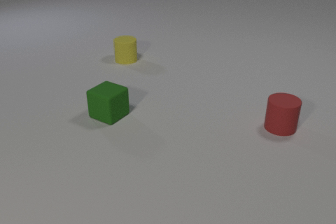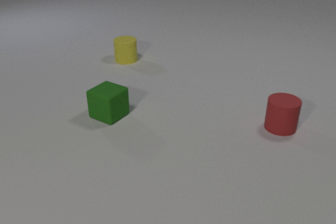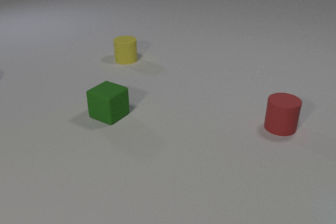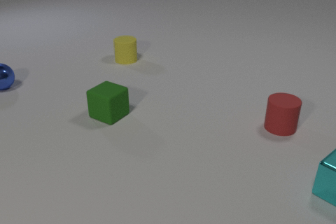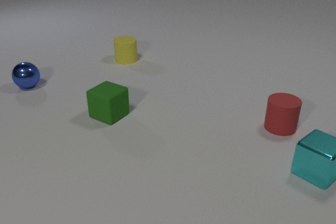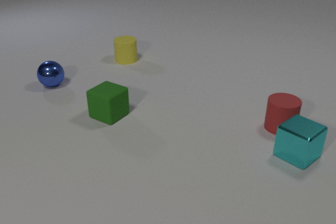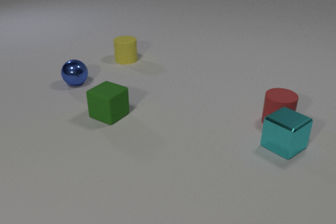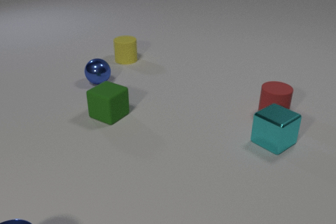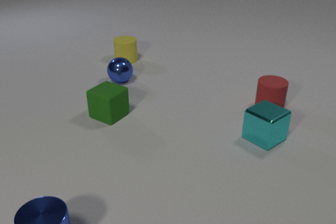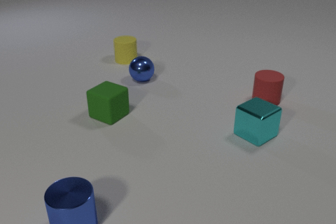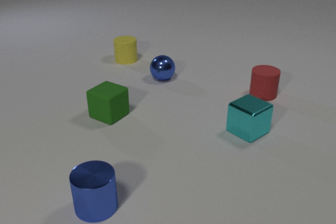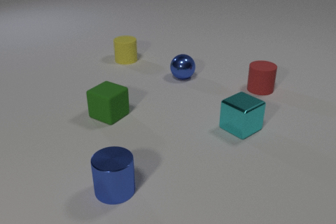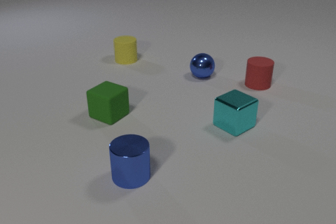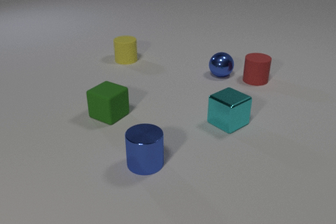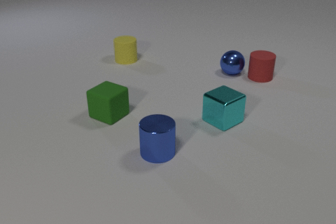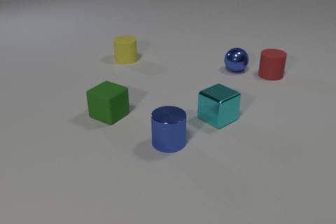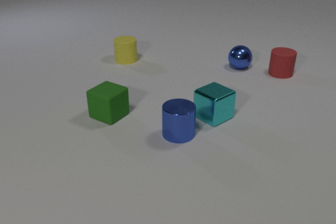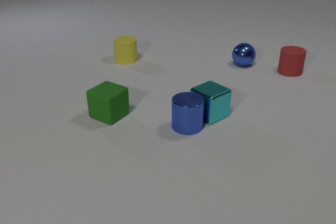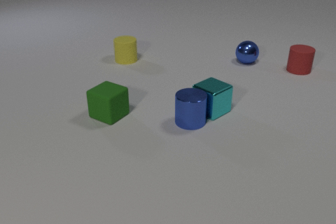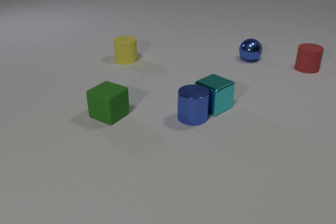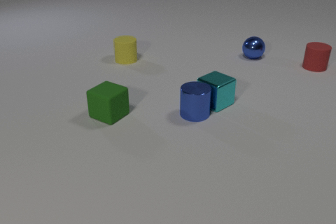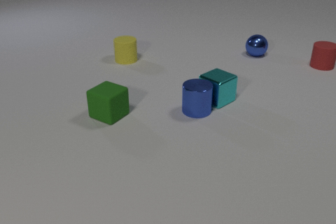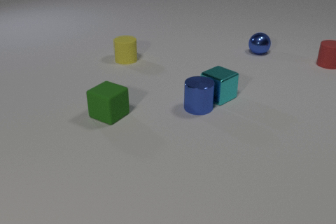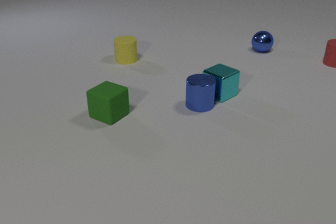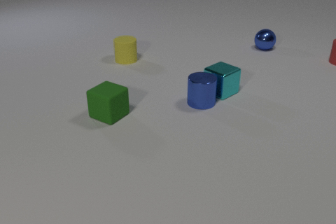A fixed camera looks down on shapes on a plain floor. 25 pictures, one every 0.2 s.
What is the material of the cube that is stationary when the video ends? rubber.
What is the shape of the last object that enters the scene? cylinder.
What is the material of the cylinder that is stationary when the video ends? rubber.
0.0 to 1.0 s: The cyan metal cube comes in at the right edge, slides away from the camera and to the left. The blue metal sphere comes in at the left edge, rolls to the right.
1.0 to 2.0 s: The cyan metal cube slides to the left and away from the camera. The red rubber cylinder slides away from the camera. The blue metal cylinder comes in at the bottom edge, slides to the right and away from the camera. The blue metal sphere rolls to the right. The cyan metal cube and the red rubber cylinder collide.
2.0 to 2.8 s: The cyan metal cube slides to the left and away from the camera. The red rubber cylinder slides away from the camera. The blue metal cylinder slides away from the camera and to the right. The blue metal sphere rolls to the right. The red rubber cylinder and the blue metal sphere collide.
2.8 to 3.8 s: The cyan metal cube slides away from the camera. The red rubber cylinder slides to the right and away from the camera. The blue metal cylinder slides away from the camera and to the right. The blue metal sphere rolls away from the camera and to the right. The cyan metal cube and the blue metal cylinder collide.
3.8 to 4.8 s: The cyan metal cube slides away from the camera. The red rubber cylinder slides to the right and away from the camera. The blue metal cylinder slides away from the camera. The blue metal sphere rolls away from the camera.
